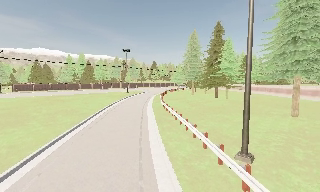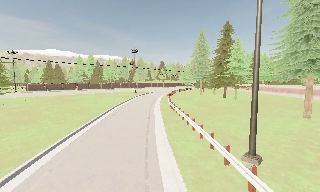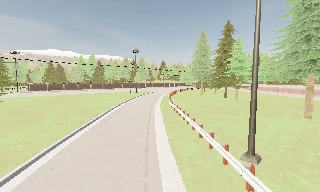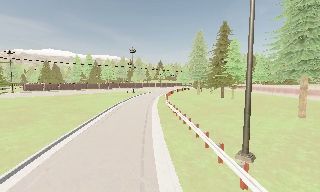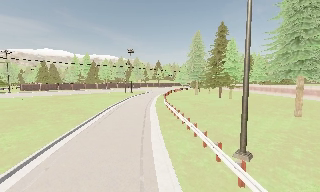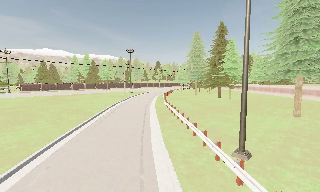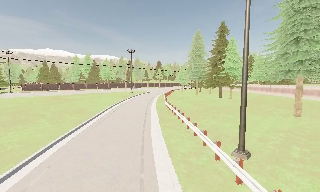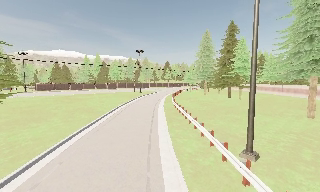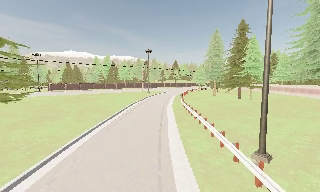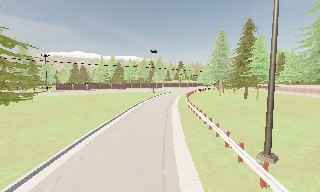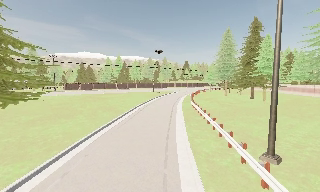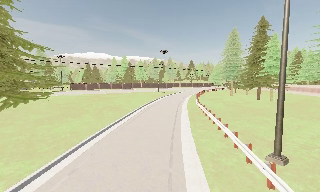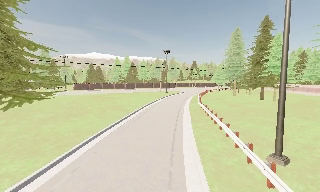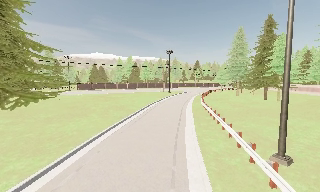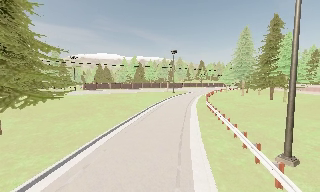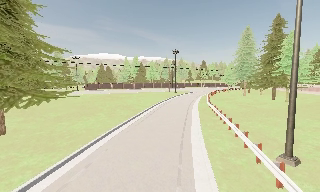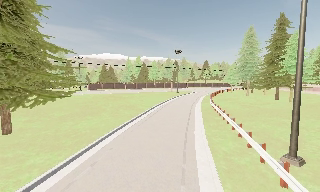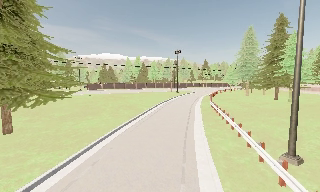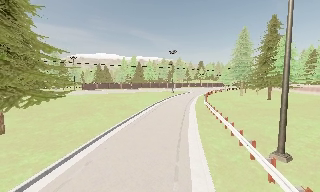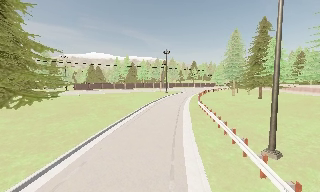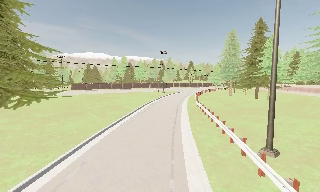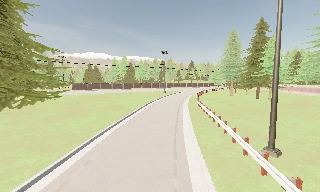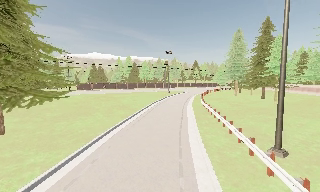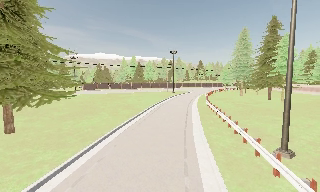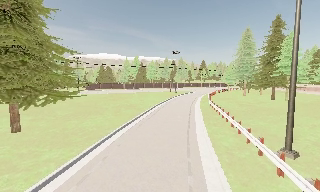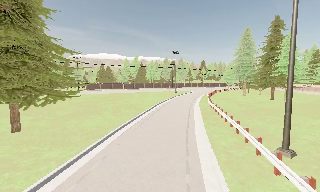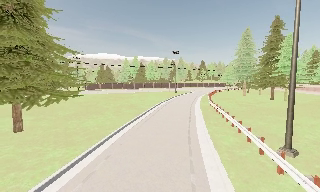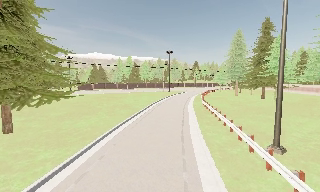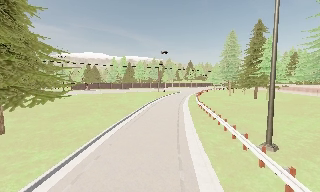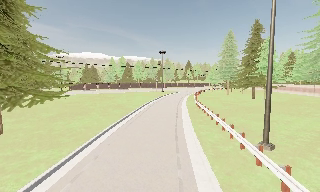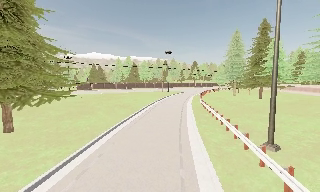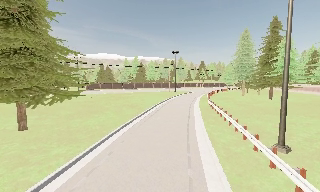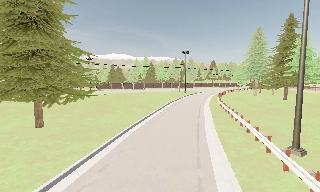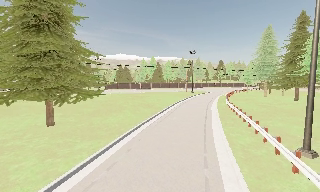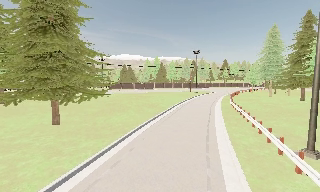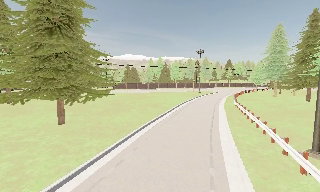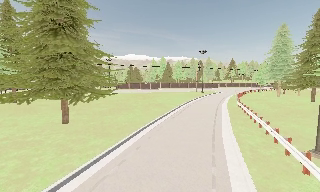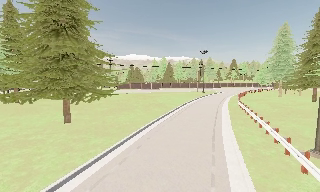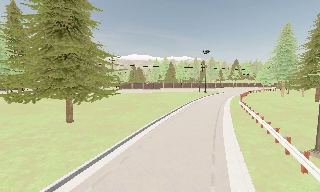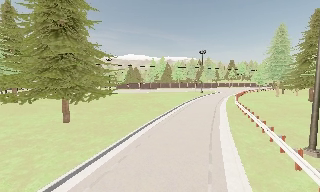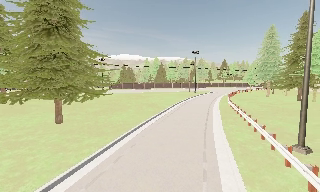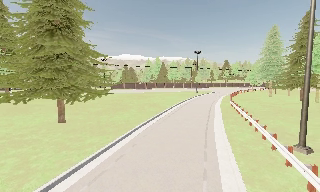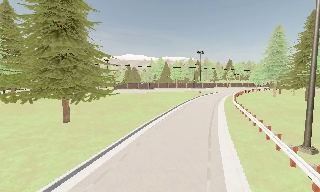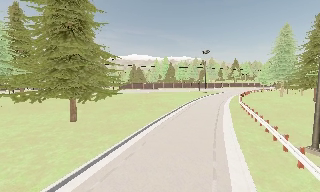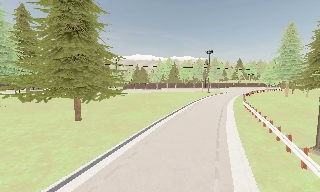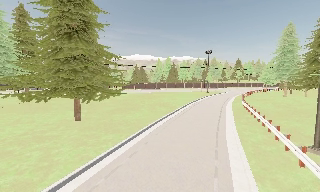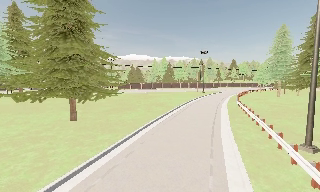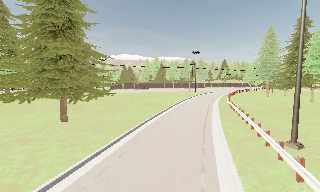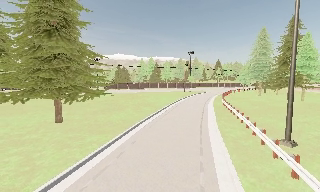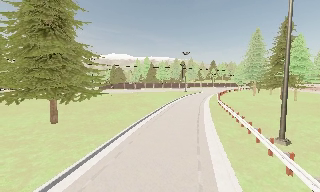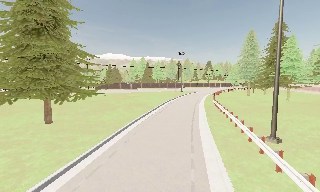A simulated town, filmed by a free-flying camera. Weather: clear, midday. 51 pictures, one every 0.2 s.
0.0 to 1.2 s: The camera shifts only a little, or ends up much as it began.
1.2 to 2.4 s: The camera pans to its left, which is counterclockwise from overhead, by about 10 degrees.
2.4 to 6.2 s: The camera travels backward and to its left, about 1.5 m, so what stands in front gets smaller.
6.2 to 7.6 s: The camera swings to its left by about 10 degrees, and the scene slides to the right. It travels backward, about 0.5 m, so what stands in front gets smaller.
7.6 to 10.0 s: The camera travels backward, about 1 m, so what stands in front gets smaller.
The film runs backward here.
